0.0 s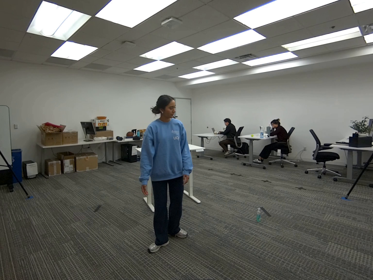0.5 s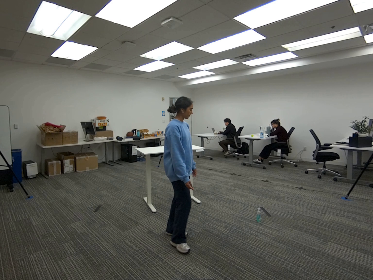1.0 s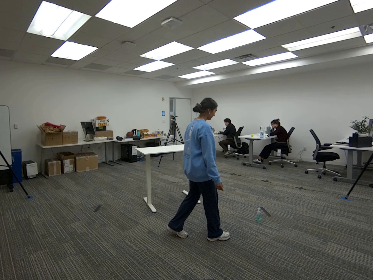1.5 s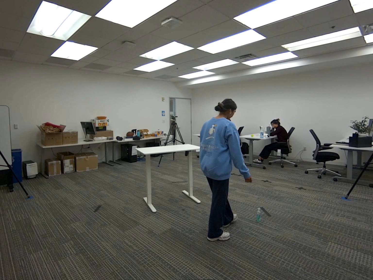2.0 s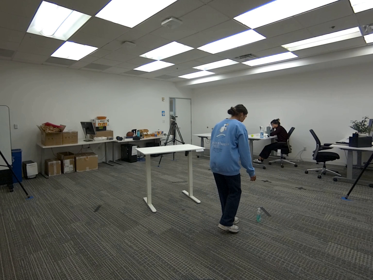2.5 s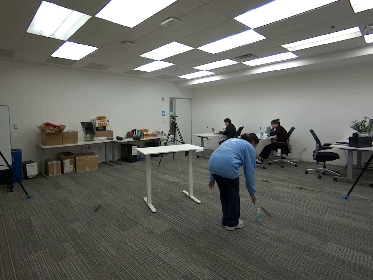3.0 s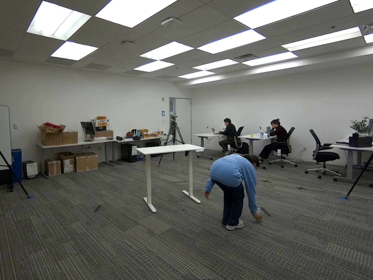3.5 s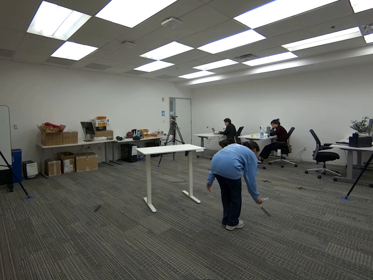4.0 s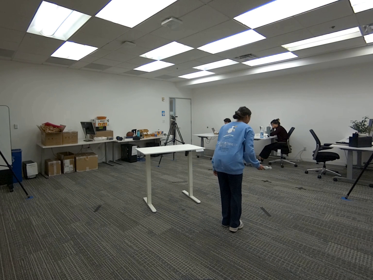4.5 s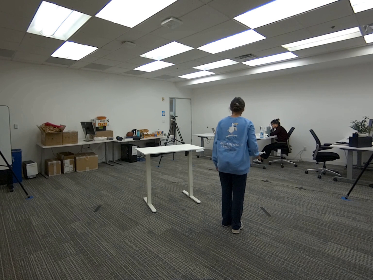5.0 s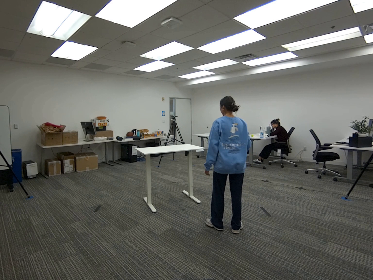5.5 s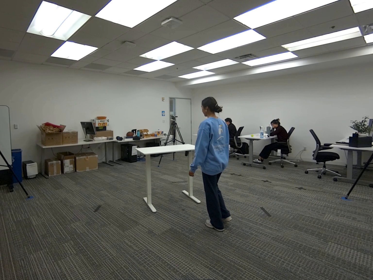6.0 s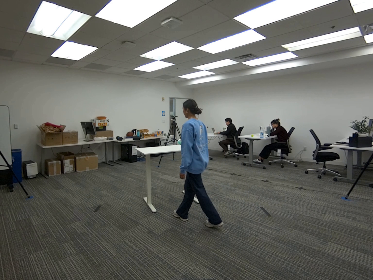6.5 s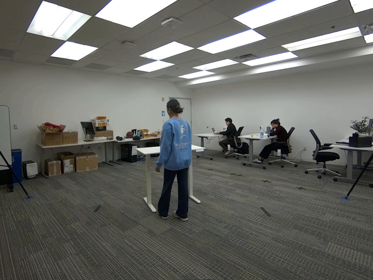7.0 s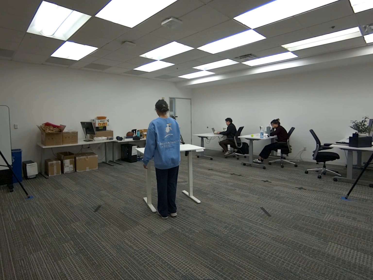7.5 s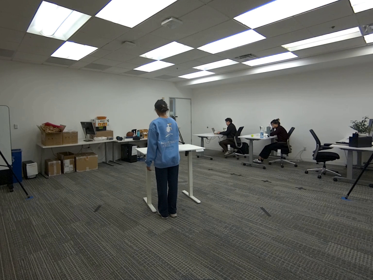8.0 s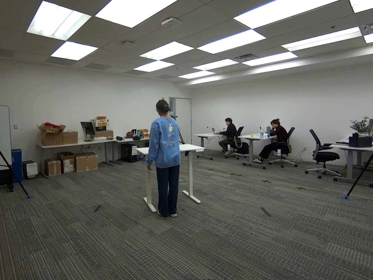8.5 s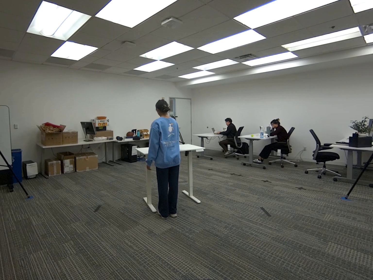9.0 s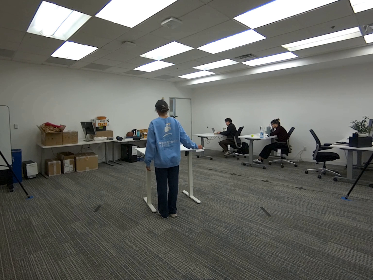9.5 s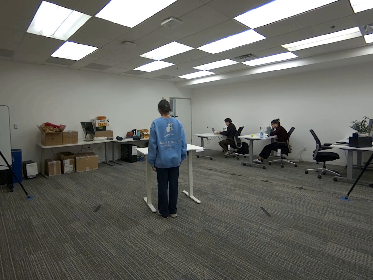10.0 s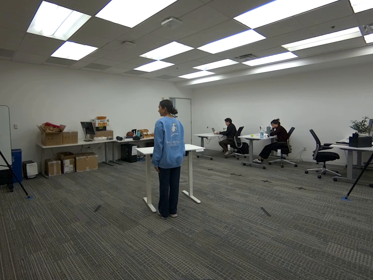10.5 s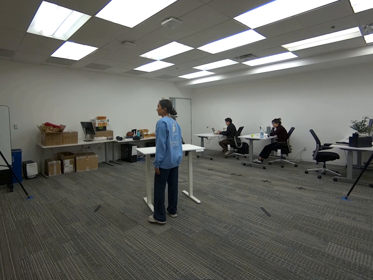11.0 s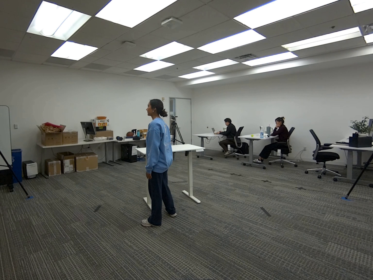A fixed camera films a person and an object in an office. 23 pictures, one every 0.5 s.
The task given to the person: Walk to the soap on the ground, pick up the soap with your right hand and place the soap on the white desk.
